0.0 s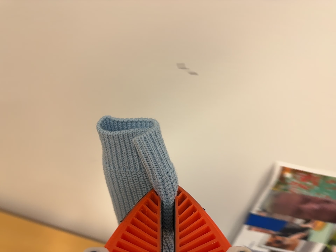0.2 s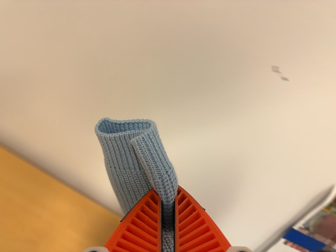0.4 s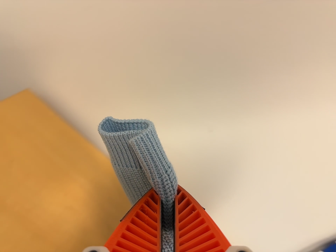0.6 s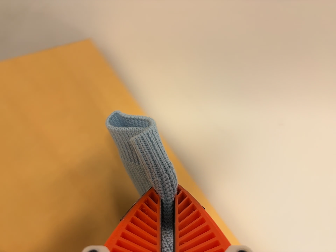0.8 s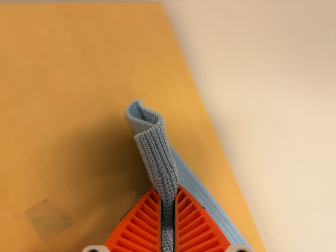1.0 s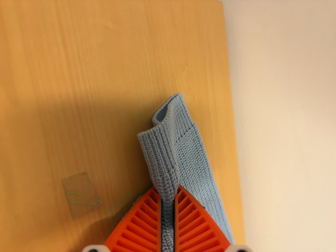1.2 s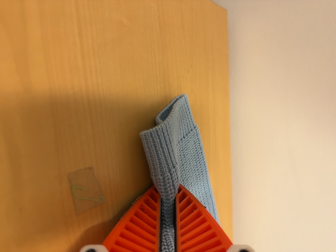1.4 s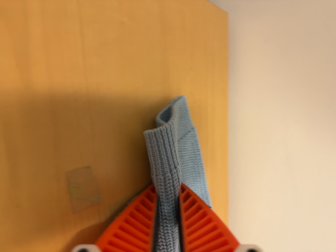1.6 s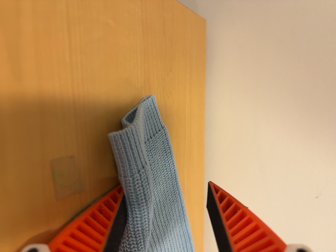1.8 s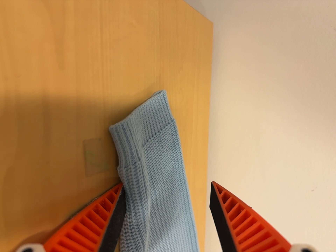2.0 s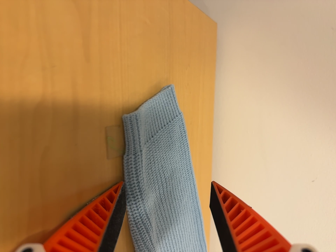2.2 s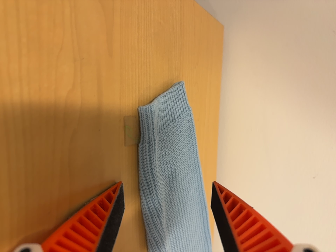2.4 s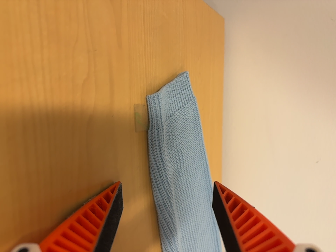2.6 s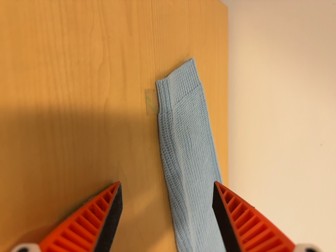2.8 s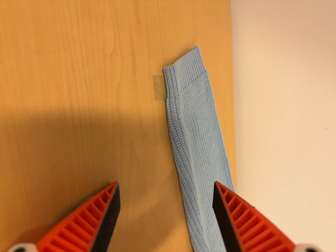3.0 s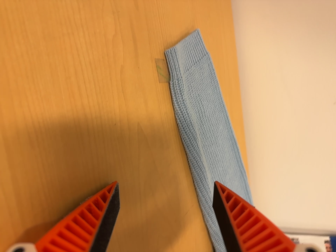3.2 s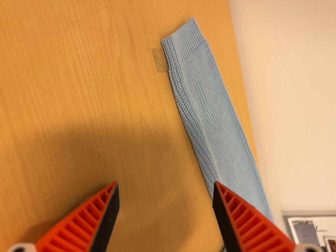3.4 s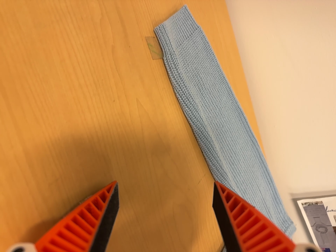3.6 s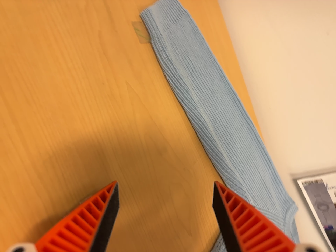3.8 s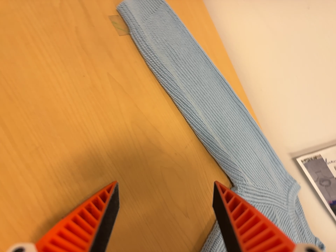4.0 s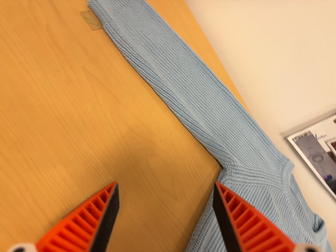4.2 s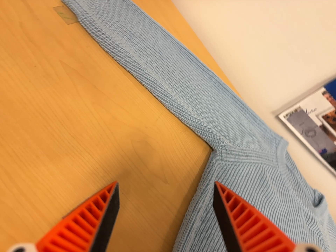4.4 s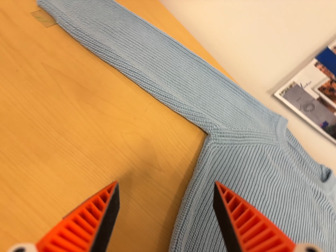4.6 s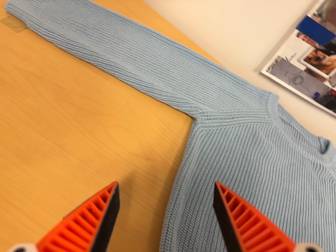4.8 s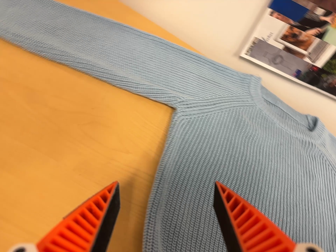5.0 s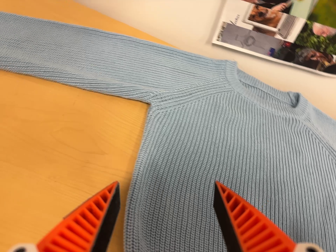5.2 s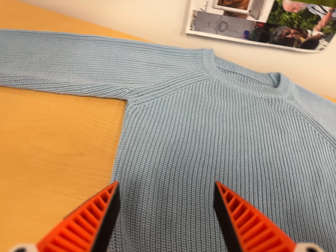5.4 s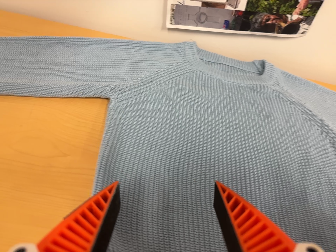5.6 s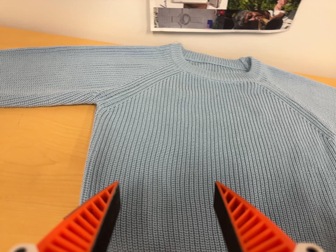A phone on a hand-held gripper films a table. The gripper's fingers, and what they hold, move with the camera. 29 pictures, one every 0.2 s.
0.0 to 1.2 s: The camera travels to its left, about 34 cm, so close, fixed things drift to the right. Its aim tips toward the bottom of its view by about 10 degrees, and the scene shifts upward. It rolls about its line of sight by about 65 degrees, and the scene rotates clockwise.
1.2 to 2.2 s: The camera travels backward, about 8 cm, so what stands in front gets smaller.
2.2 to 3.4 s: The camera swings to its left by about 10 degrees, and the scene slides to the right. It travels toward the bottom of its view and backward, about 10 cm, so close, fixed things drift upward. It rolls about its line of sight by about 15 degrees, and the scene rotates counterclockwise.
3.4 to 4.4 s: The camera travels to its right and toward the bottom of its view, about 14 cm. It rolls about its line of sight by about 30 degrees, and the scene rotates counterclockwise.
4.4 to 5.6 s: The camera travels to its right, about 18 cm, so close, fixed things drift to the left. It rolls about its line of sight by about 35 degrees, and the scene rotates counterclockwise.
The film runs backward here.
